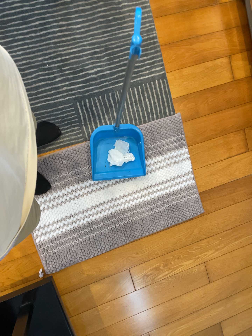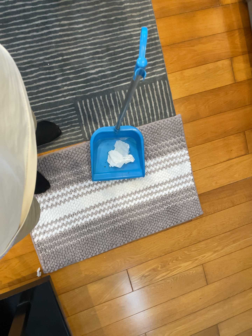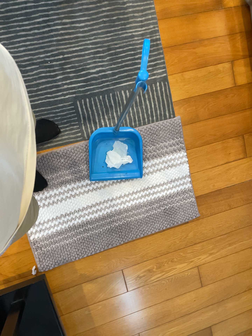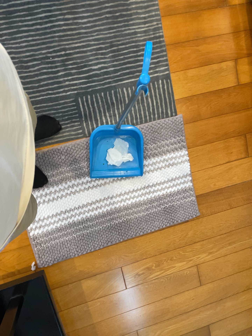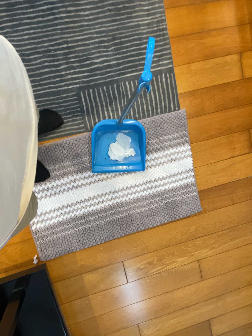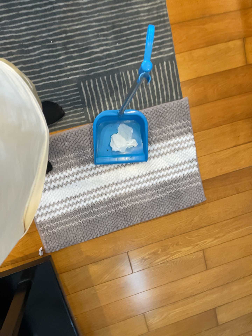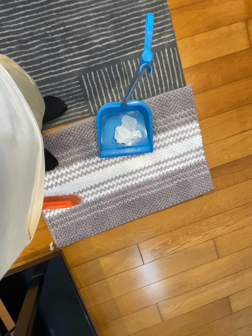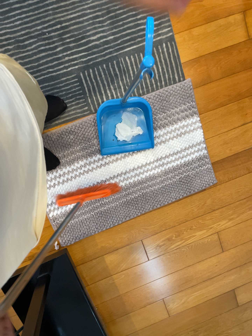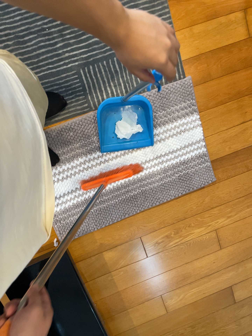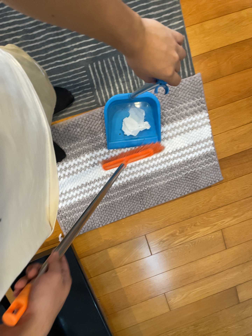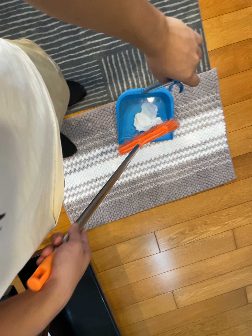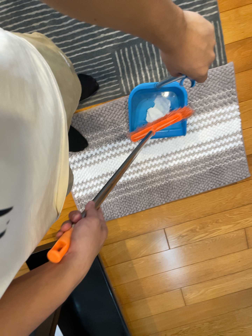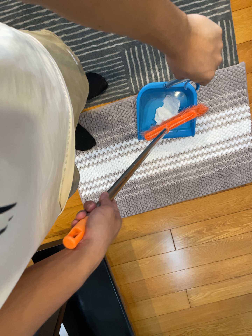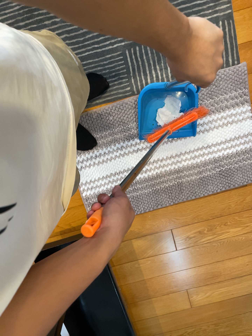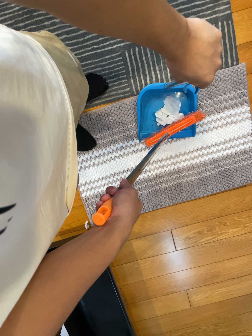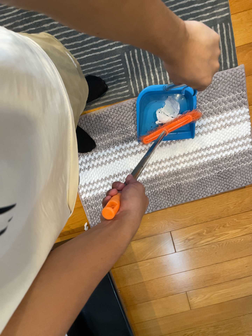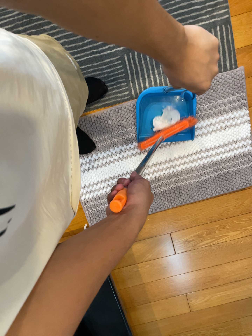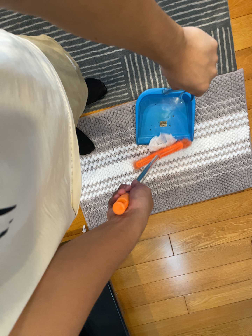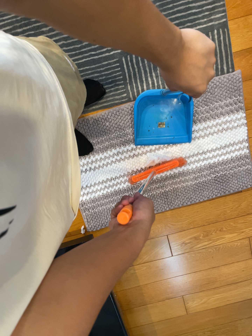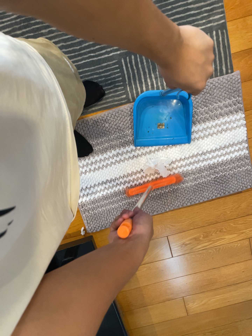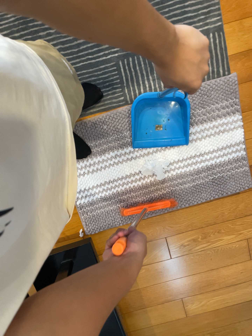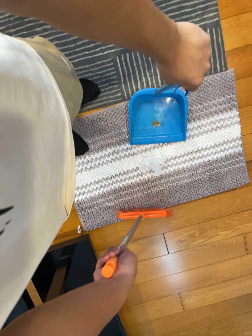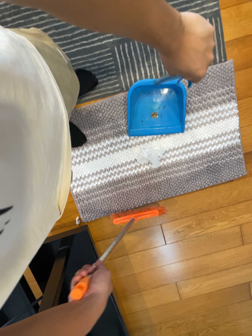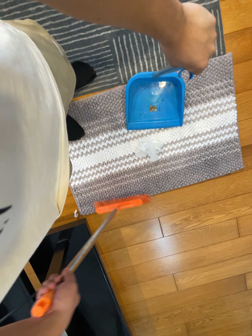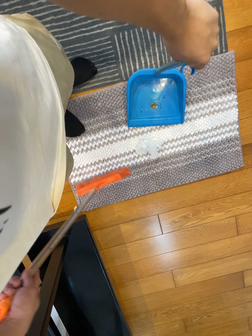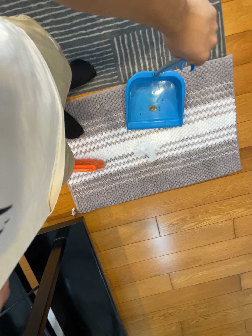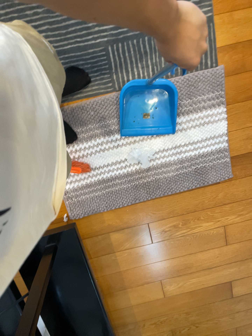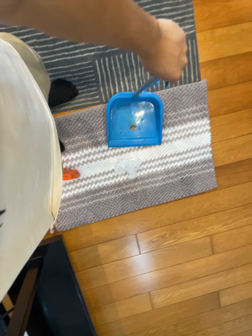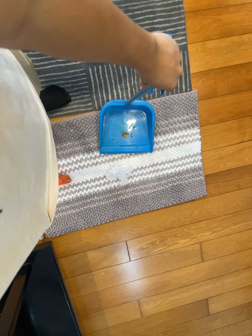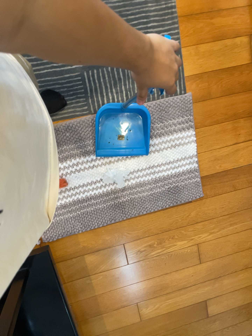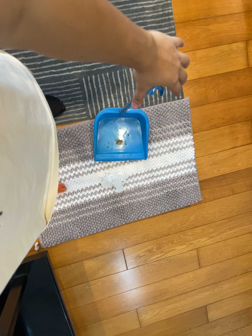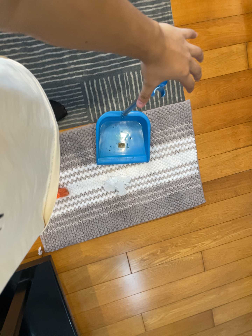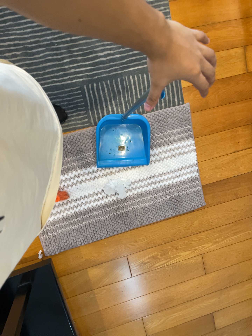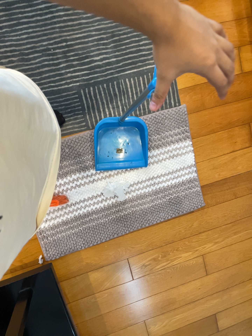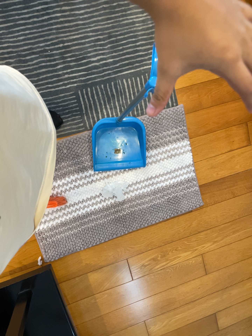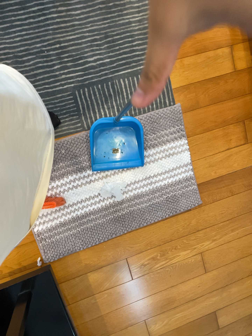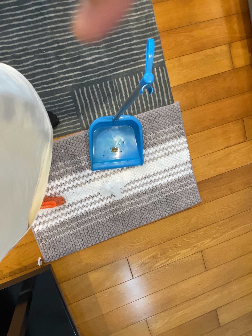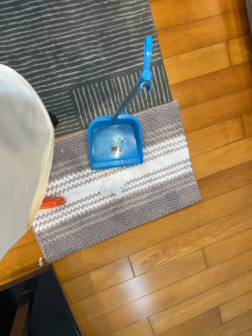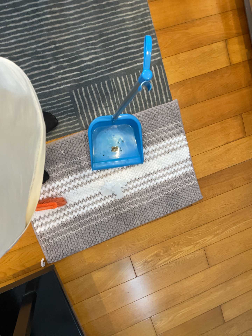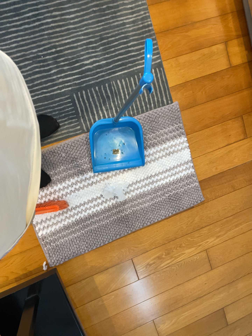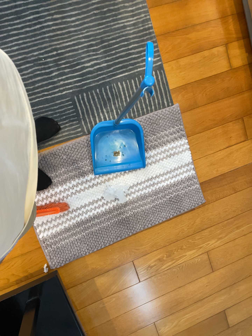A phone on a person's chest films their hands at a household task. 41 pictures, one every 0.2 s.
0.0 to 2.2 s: The camera travels forward, about 5 cm, so what stands in front looms larger. Its aim tips toward the bottom of its view by about 10 degrees, and the scene shifts upward.
2.2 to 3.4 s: The camera keeps its place and its aim.
3.4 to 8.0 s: The camera pans to its right by about 10 degrees. It travels backward, about 7 cm, so what stands in front gets smaller.
The film runs backward here.
